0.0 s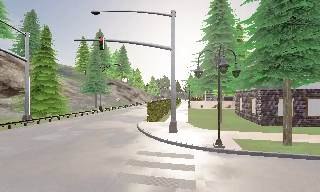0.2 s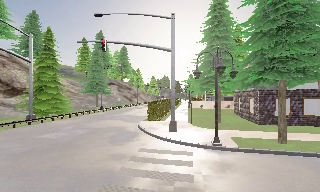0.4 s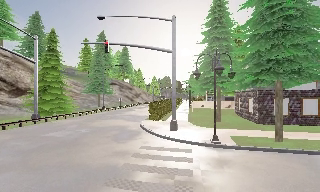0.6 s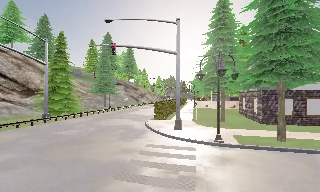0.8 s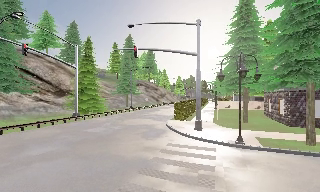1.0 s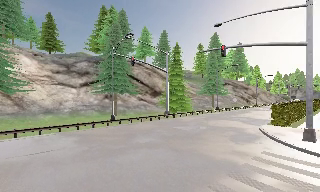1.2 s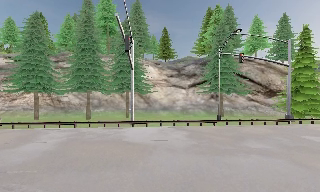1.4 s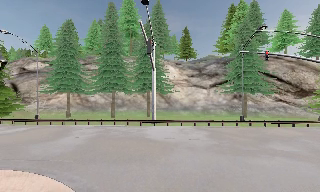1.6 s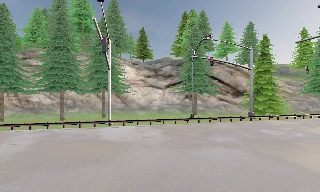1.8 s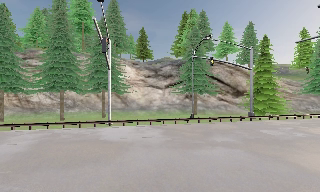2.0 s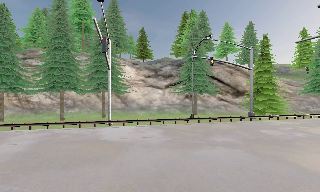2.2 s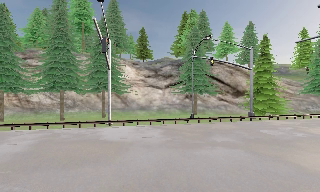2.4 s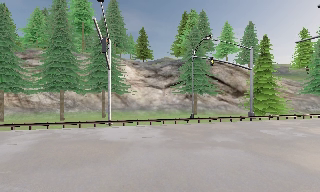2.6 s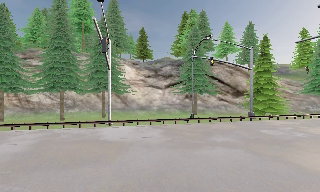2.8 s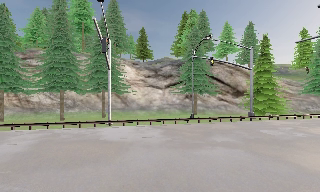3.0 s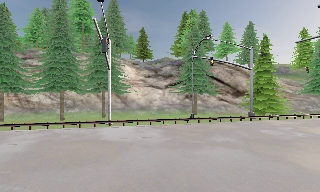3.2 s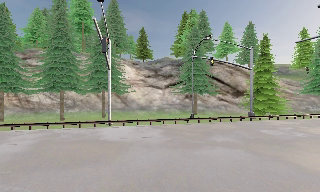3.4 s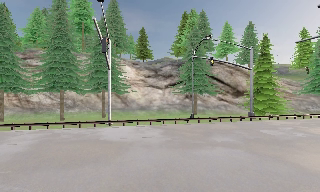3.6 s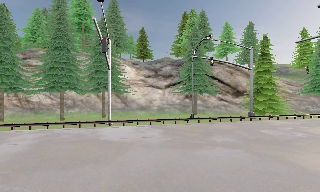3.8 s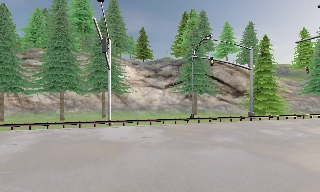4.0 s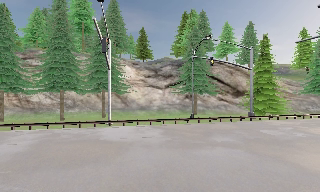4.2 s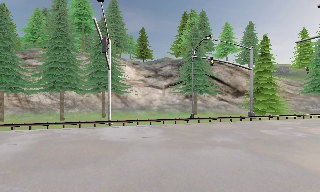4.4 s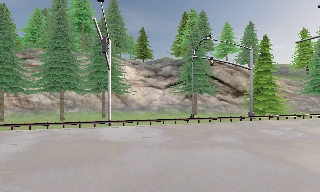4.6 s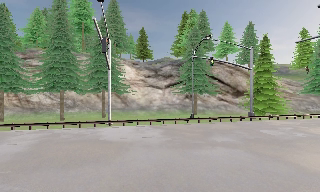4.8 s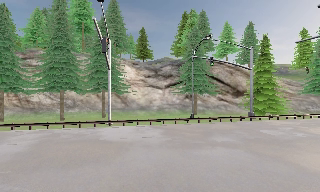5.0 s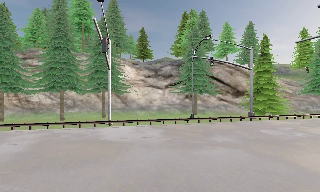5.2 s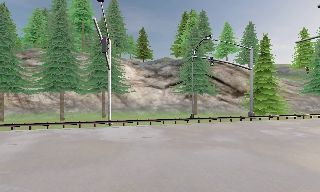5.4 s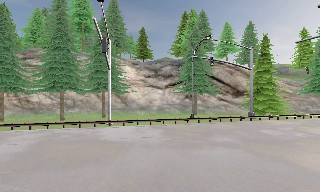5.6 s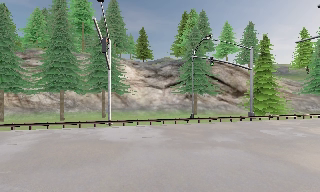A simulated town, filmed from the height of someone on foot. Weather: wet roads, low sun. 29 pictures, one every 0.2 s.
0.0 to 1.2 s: The camera pans to its left, which is counterclockwise from overhead, by about 75 degrees. It travels backward, about 2 m.
1.2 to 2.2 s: The camera travels backward, about 0.5 m, so what stands in front gets smaller. It loses speed.
2.2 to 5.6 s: The camera keeps its place and its aim.
The film runs backward here.
